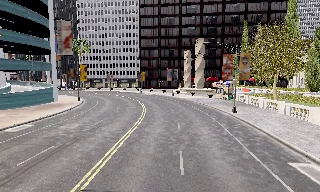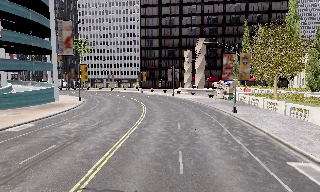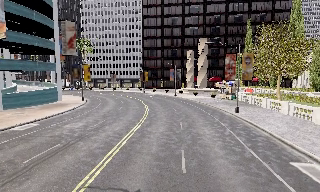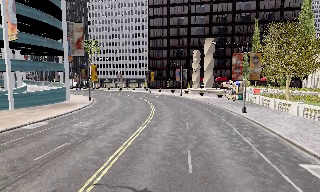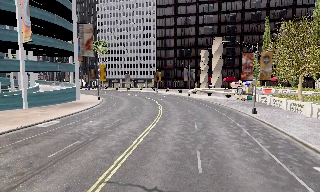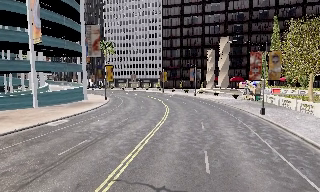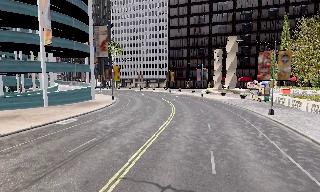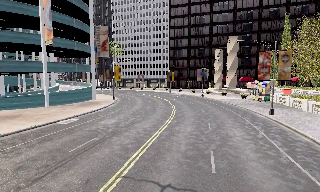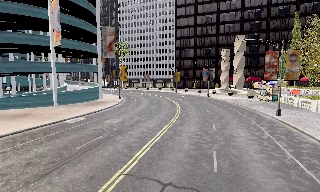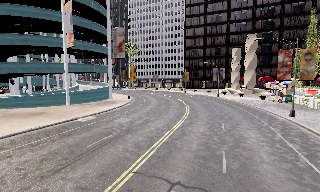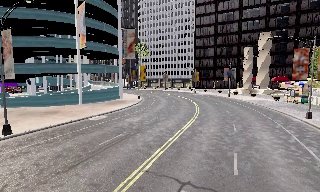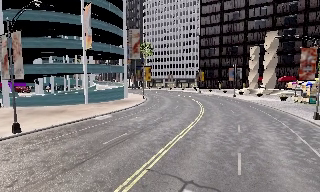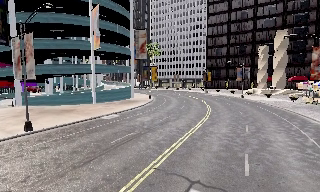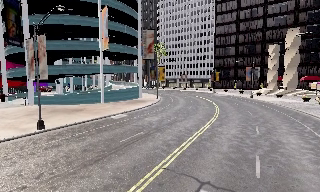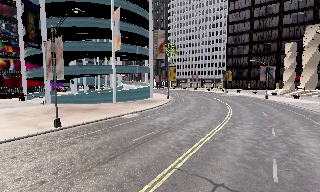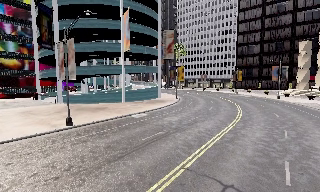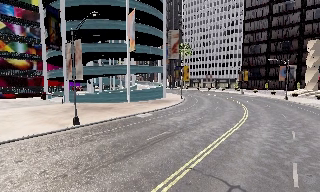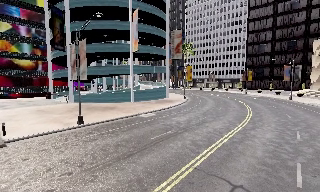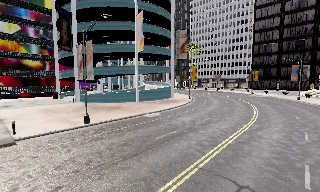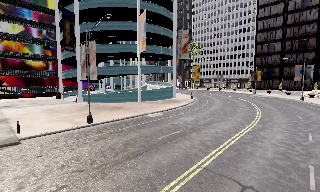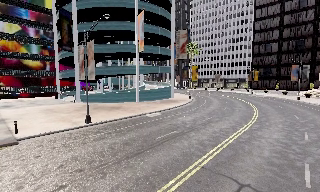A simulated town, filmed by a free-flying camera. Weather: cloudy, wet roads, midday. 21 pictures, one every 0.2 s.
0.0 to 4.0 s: The scene slides to the right, as the camera pans about 35 degrees to its left. It travels backward, about 1 m.
The film runs backward here.
